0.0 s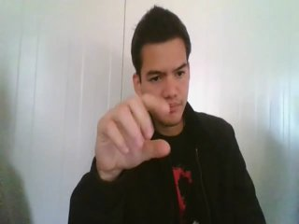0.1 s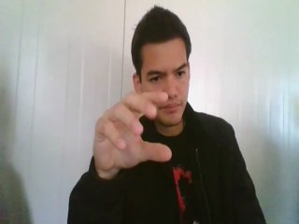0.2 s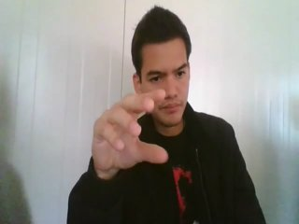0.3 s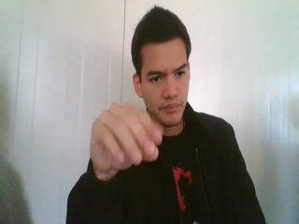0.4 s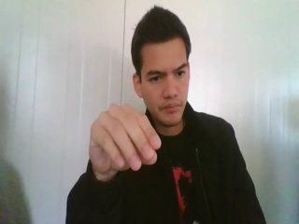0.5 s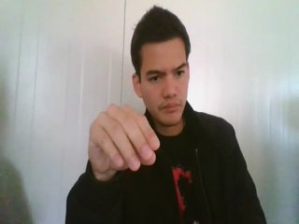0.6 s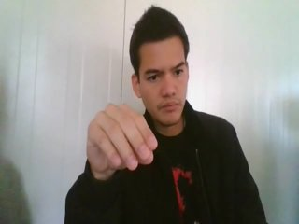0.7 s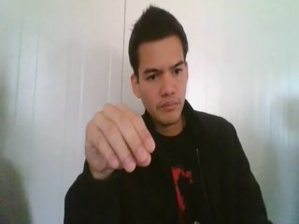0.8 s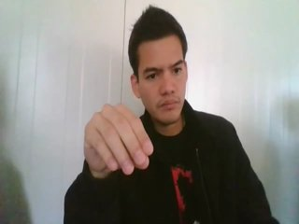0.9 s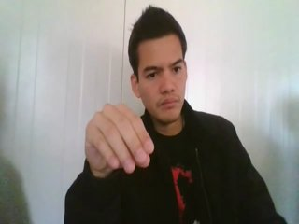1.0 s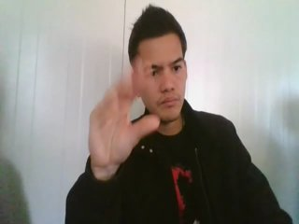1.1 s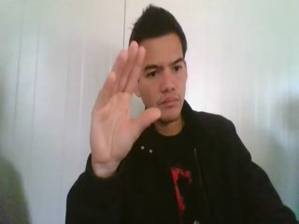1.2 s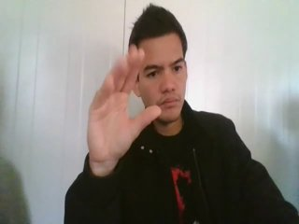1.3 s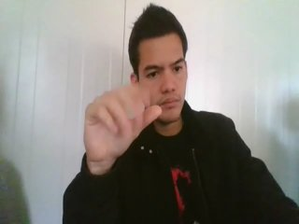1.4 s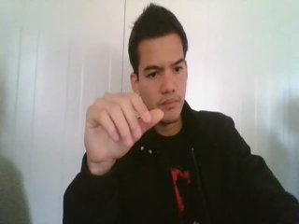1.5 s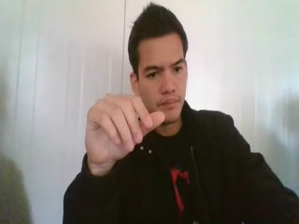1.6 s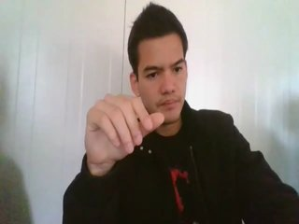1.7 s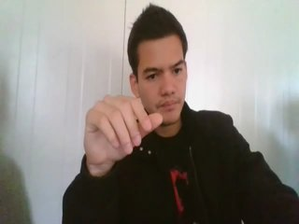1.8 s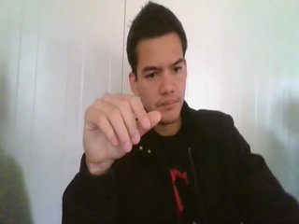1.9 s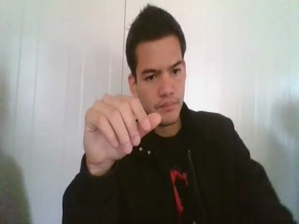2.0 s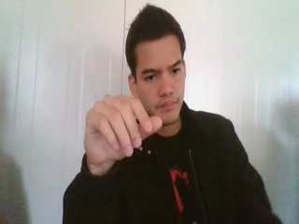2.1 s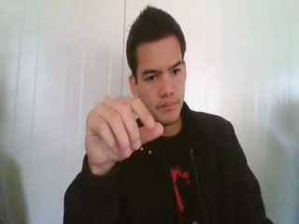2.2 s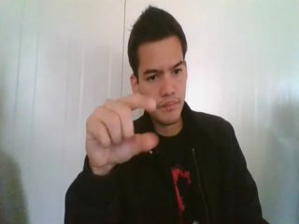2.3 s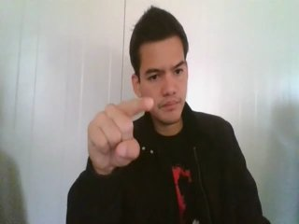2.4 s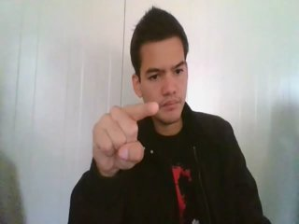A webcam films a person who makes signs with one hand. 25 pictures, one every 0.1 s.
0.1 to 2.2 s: On the screen the hand sweeps upward. The name of the sign: Throw up.
